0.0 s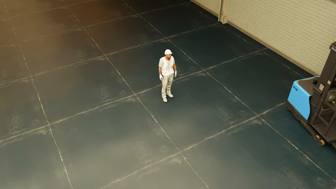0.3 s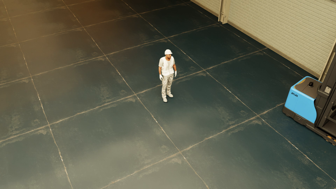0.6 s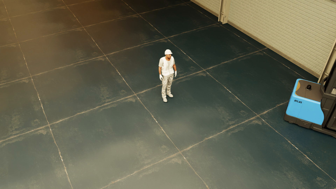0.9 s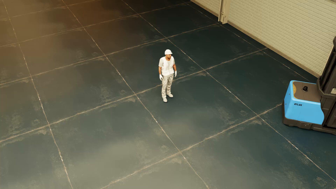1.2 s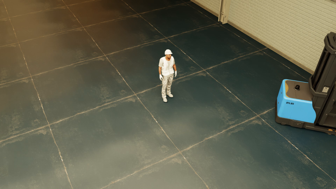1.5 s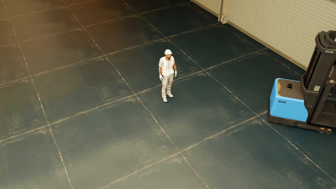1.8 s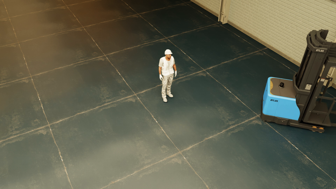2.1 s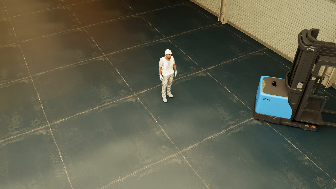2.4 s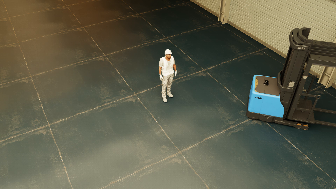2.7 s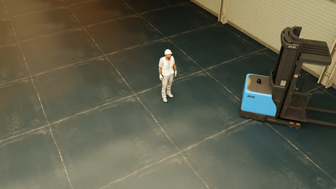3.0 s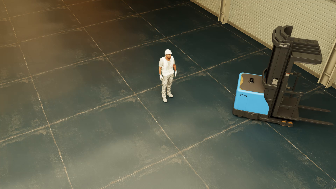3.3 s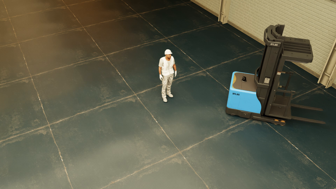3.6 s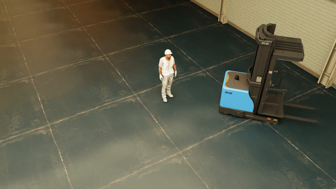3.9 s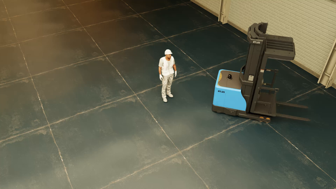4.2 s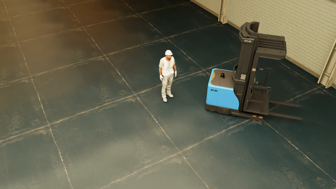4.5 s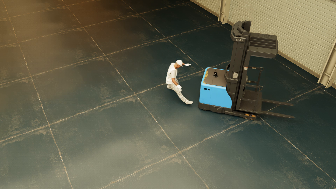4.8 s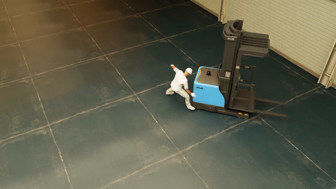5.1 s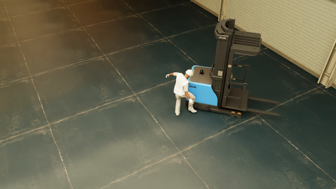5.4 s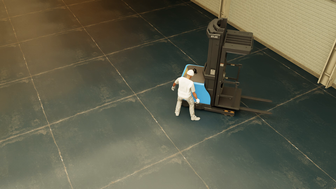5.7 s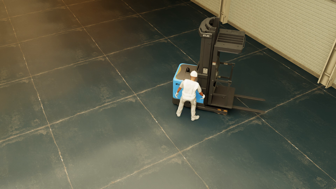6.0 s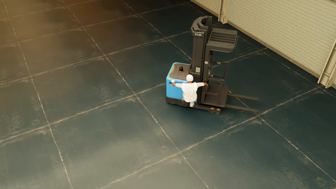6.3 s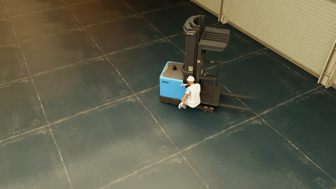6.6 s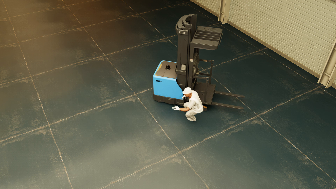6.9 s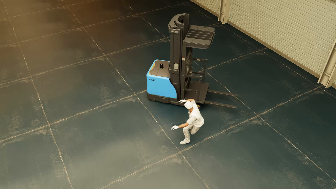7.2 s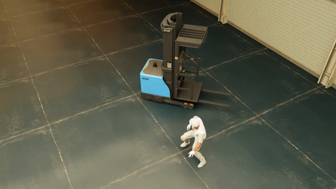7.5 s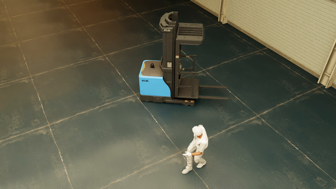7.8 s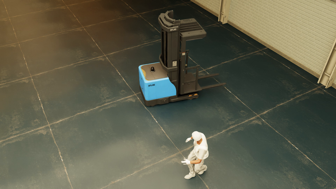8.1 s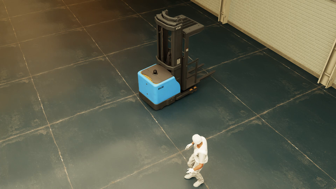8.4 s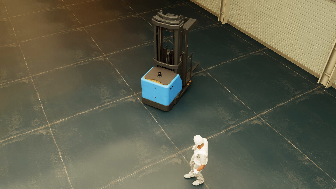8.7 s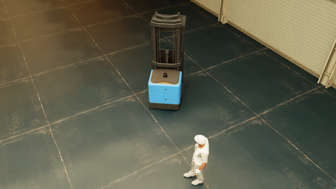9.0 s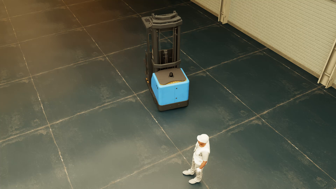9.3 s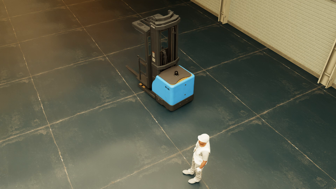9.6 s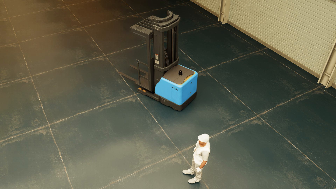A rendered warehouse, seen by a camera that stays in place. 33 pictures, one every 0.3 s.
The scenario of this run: Near miss between a forklift and a person.
